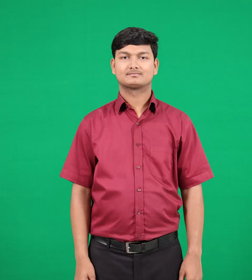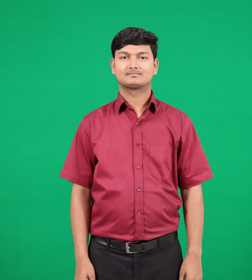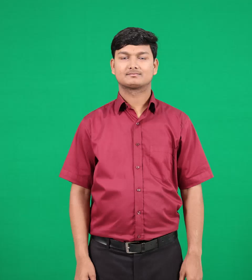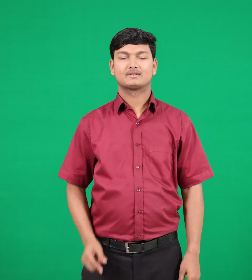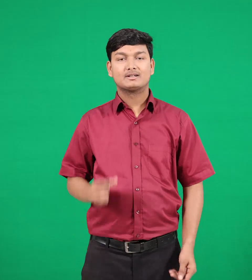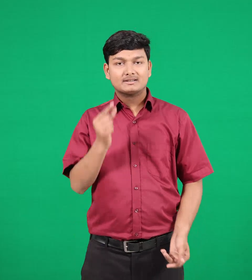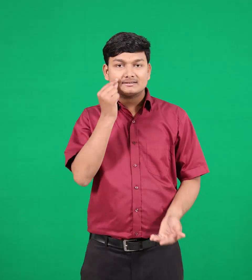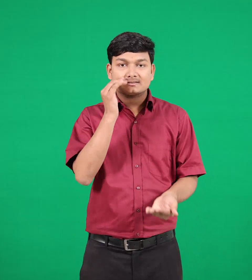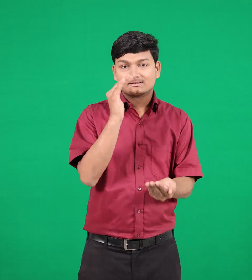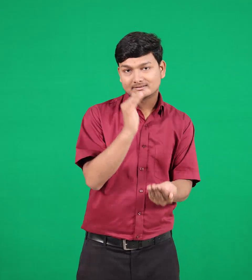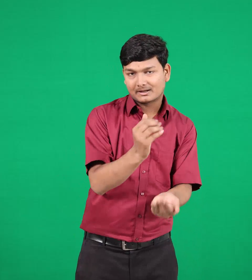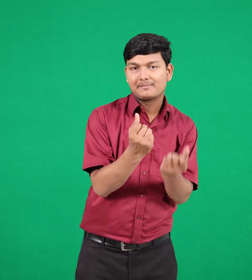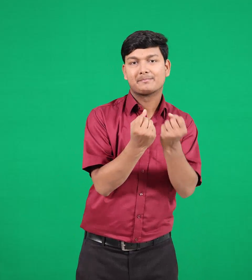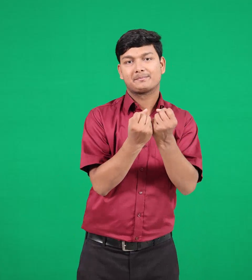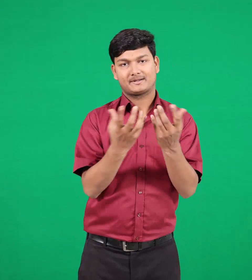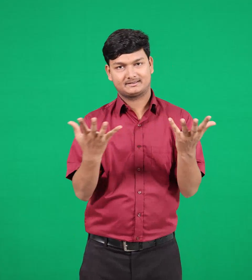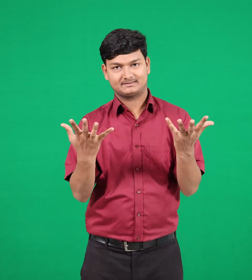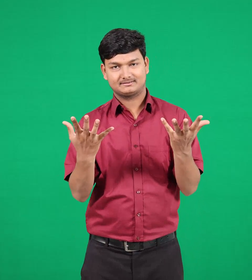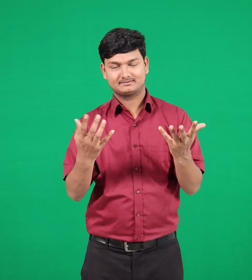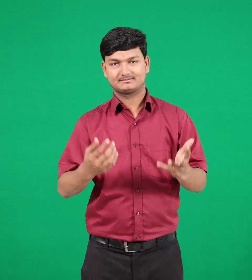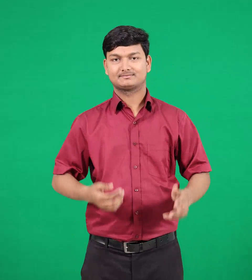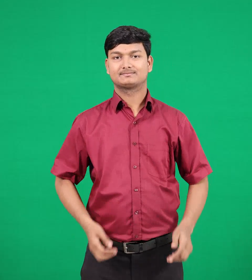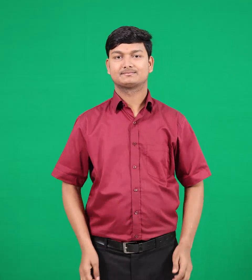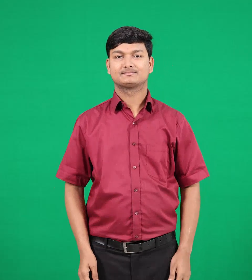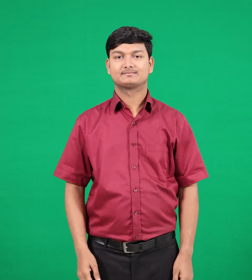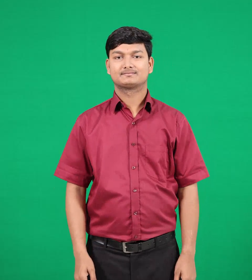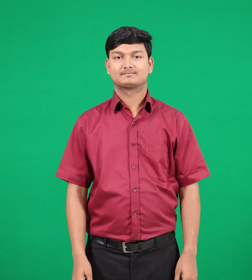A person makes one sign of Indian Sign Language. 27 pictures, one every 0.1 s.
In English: sons
